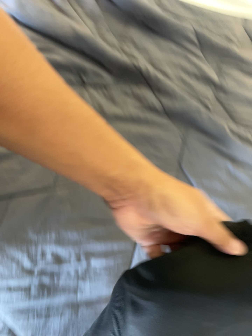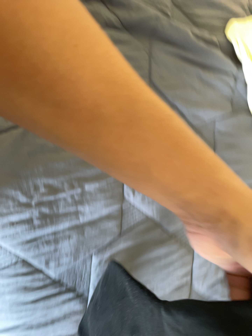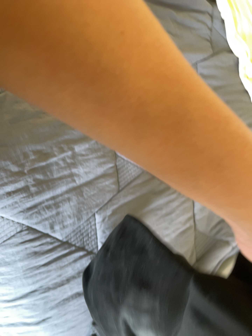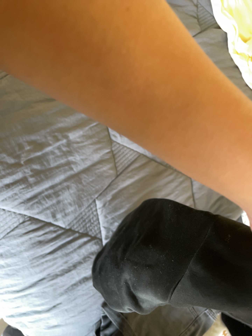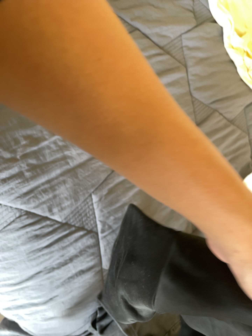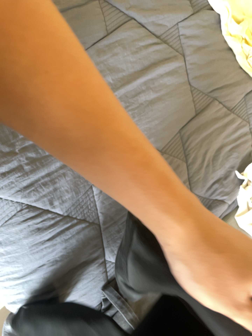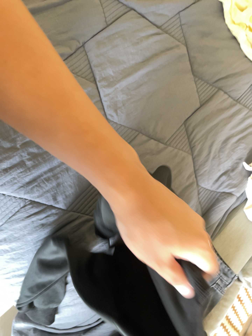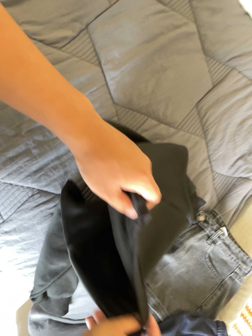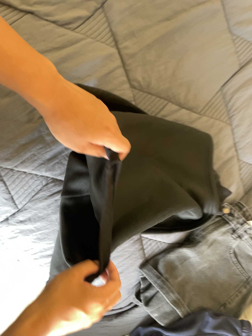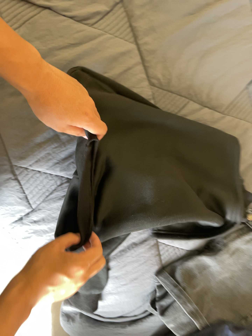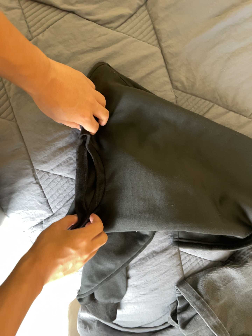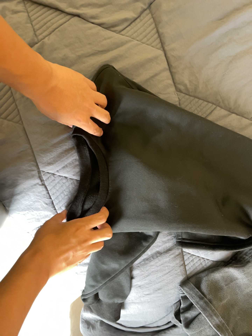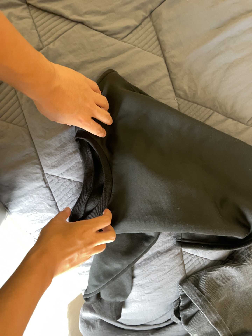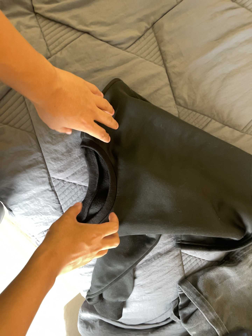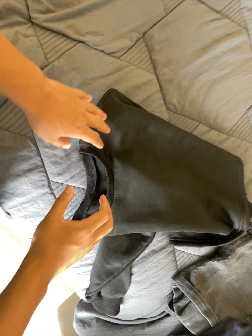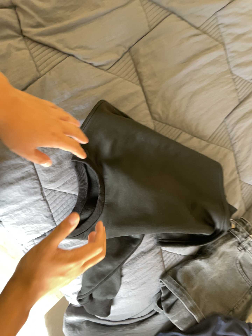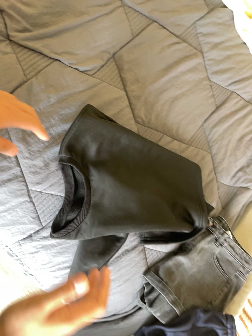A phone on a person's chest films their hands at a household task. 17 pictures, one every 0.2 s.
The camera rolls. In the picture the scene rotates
counterclockwise.
0.0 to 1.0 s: The camera travels toward the bottom of its view, about 16 cm, so close, fixed things drift upward. Its aim tips toward the bottom of its view by about 20 degrees, and the scene shifts upward. It rolls about its line of sight by about 30 degrees, and the scene rotates counterclockwise.
1.0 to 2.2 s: The camera swings to its left by about 20 degrees, and the scene slides to the right. It travels forward, about 12 cm, so what stands in front looms larger.
2.2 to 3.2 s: The camera pans to its right by about 15 degrees. It travels backward and to its left, about 16 cm, so what stands in front gets smaller.
The film runs backward here.
